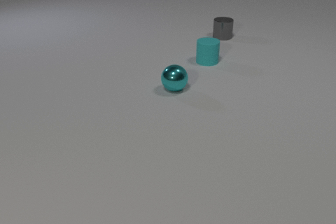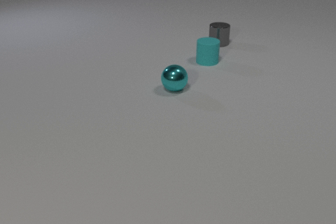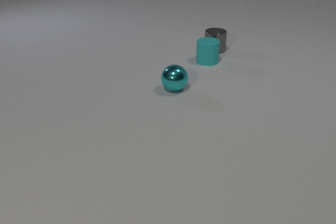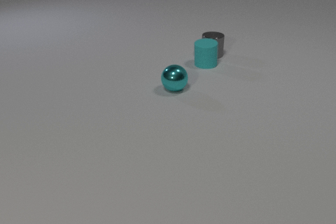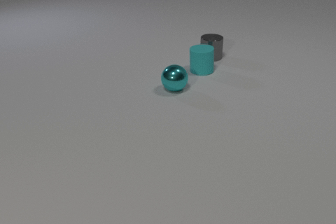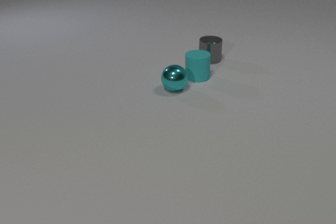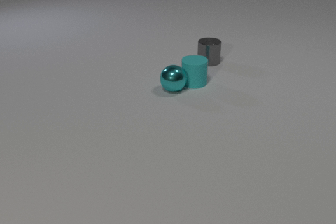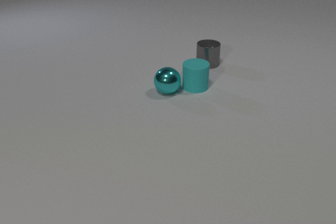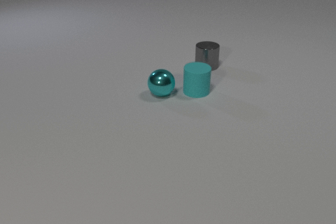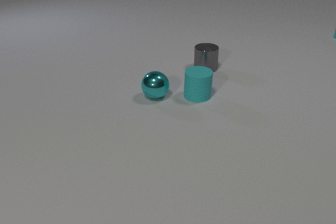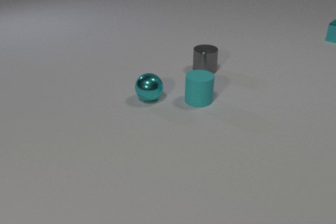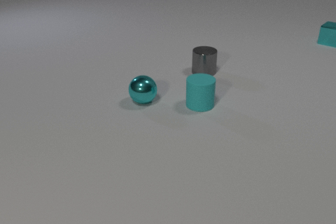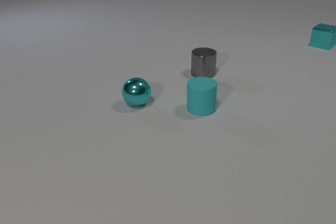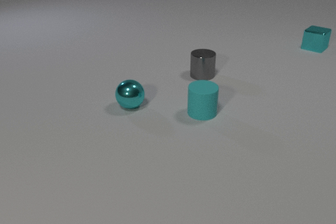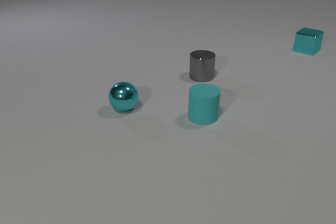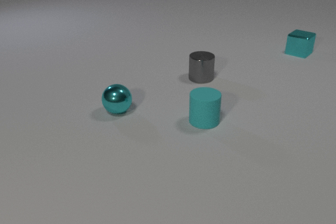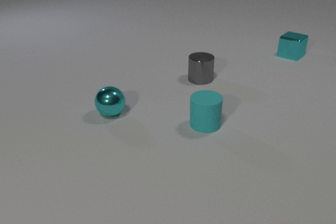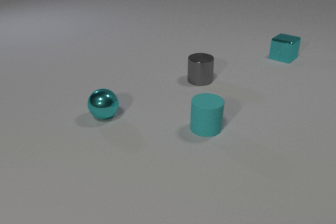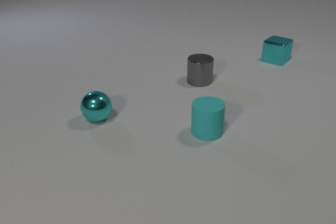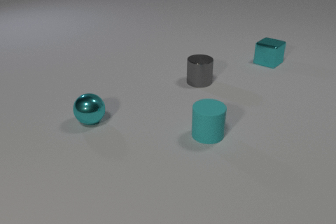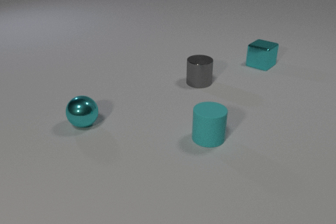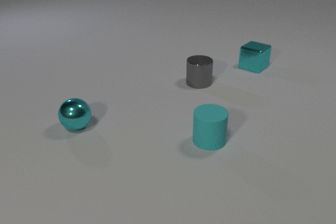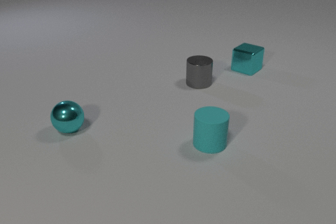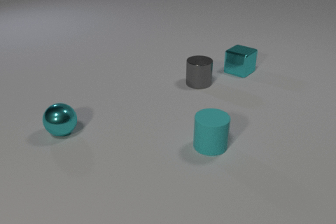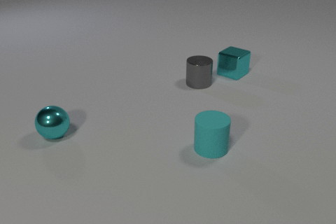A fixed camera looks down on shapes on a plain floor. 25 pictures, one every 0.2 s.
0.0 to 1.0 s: The gray metal cylinder slides toward the camera. The cyan rubber cylinder slides toward the camera. The gray metal cylinder and the cyan rubber cylinder collide.
1.0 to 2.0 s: The gray metal cylinder slides toward the camera. The cyan rubber cylinder slides toward the camera. The cyan metal cube comes in at the right edge, slides toward the camera and to the left. The cyan metal sphere rolls to the left and toward the camera. The cyan rubber cylinder and the cyan metal sphere collide.
2.0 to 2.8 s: The gray metal cylinder slides toward the camera. The cyan rubber cylinder slides toward the camera. The cyan metal cube slides toward the camera and to the left. The cyan metal sphere rolls to the left and toward the camera.
2.8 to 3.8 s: The gray metal cylinder slides toward the camera. The cyan rubber cylinder slides toward the camera. The cyan metal cube slides toward the camera and to the left. The cyan metal sphere rolls to the left and toward the camera.
3.8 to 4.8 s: The cyan rubber cylinder slides toward the camera. The cyan metal cube slides toward the camera and to the left. The cyan metal sphere rolls to the left and toward the camera.
What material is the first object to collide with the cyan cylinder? metal.
Are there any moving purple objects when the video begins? no.
What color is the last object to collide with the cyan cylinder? cyan.
